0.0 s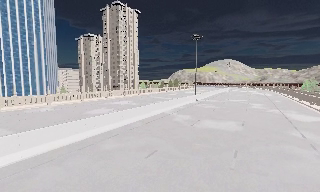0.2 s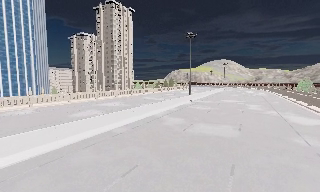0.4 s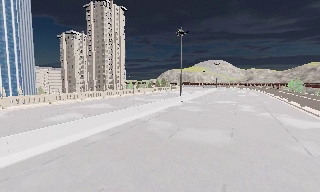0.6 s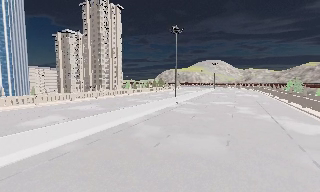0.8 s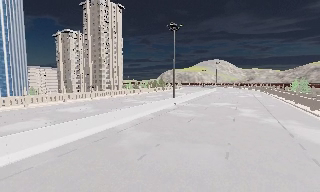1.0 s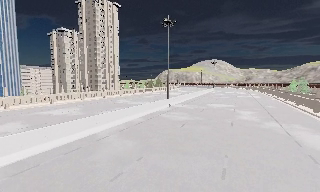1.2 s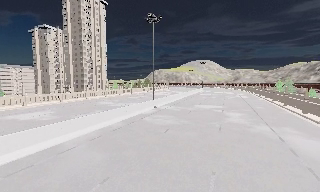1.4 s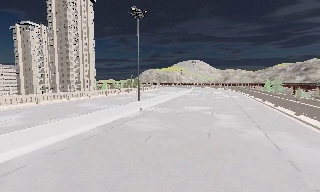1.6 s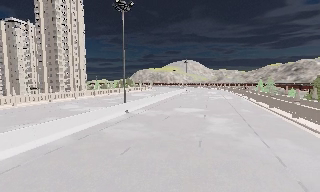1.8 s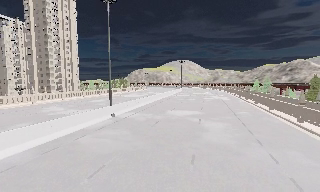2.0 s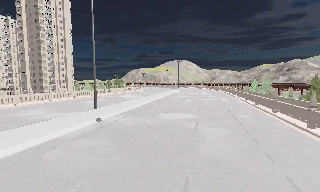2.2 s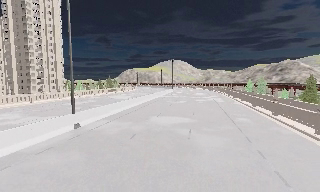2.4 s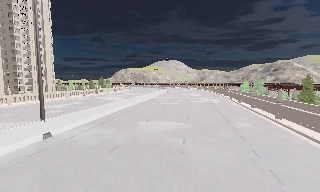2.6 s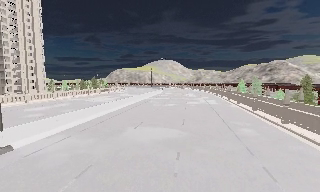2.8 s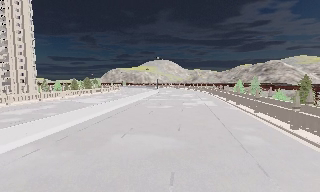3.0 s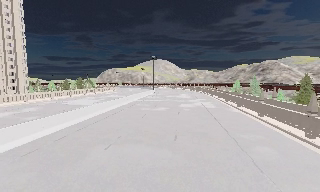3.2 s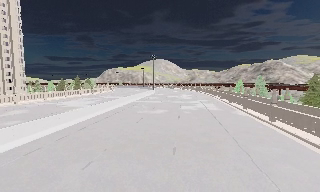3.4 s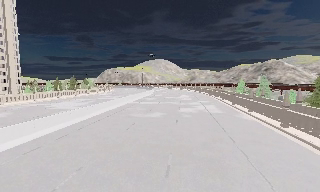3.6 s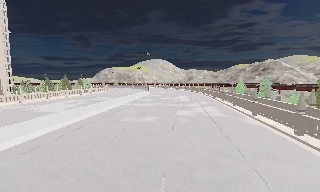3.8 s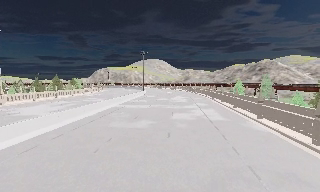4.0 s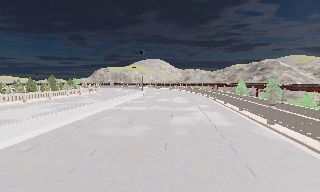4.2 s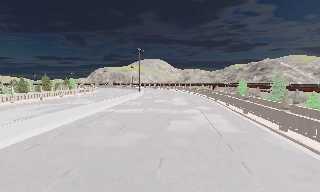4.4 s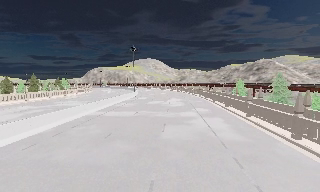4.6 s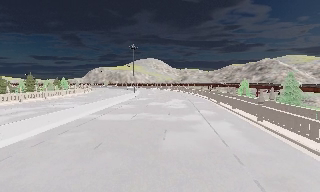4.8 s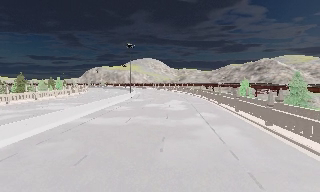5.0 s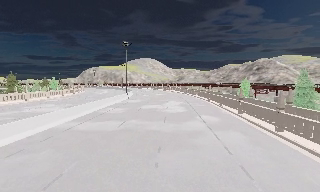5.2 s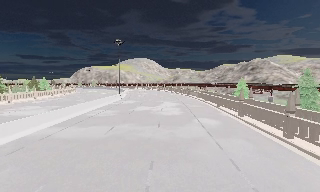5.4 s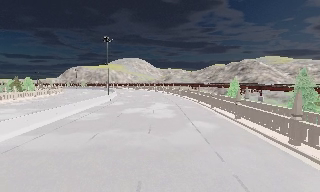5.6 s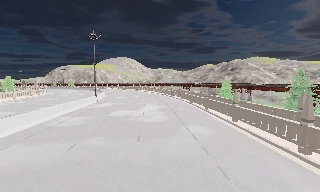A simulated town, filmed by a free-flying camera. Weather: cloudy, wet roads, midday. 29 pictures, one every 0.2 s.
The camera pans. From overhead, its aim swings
clockwise.
The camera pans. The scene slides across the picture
to the left.
0.0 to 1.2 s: The camera travels forward and to its right, about 10 m, so what stands in front looms larger.
1.2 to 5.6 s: The scene slides to the left, as the camera pans about 25 degrees to its right. It travels forward, about 40 m, so what stands in front looms larger.
The film runs forward here.
